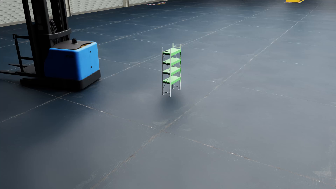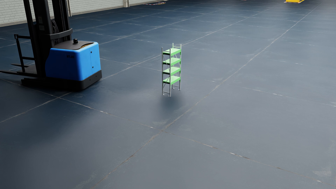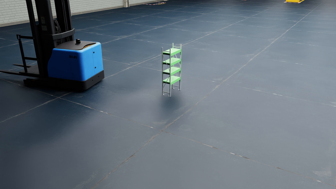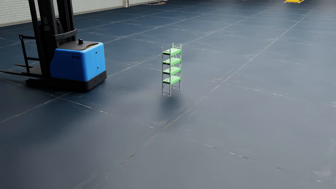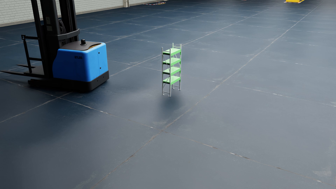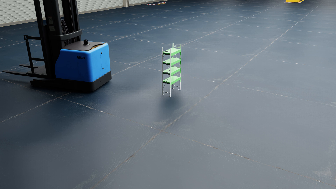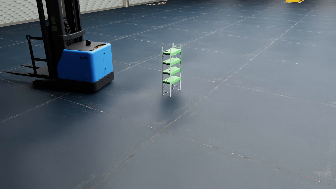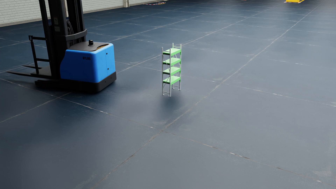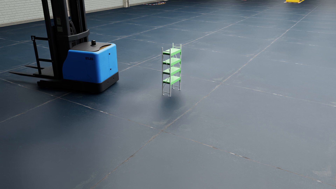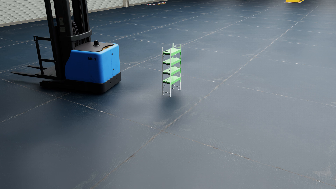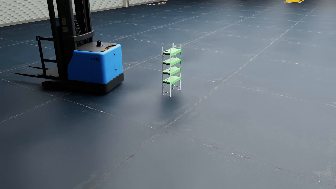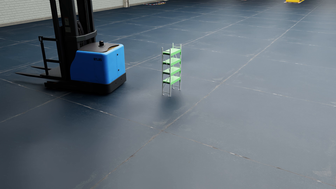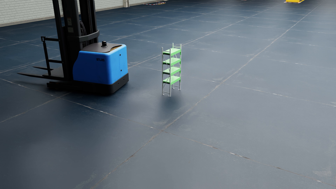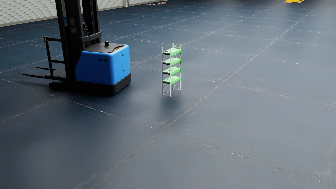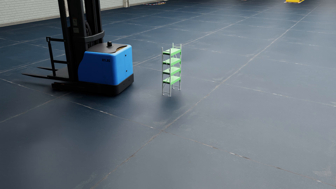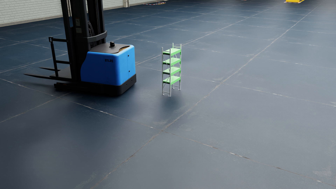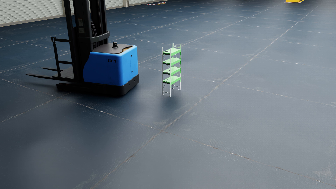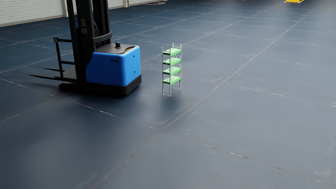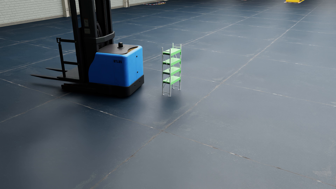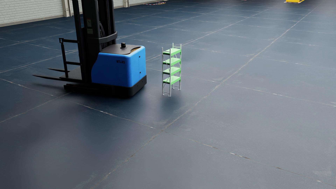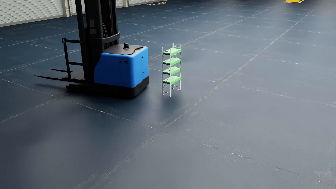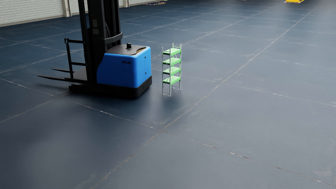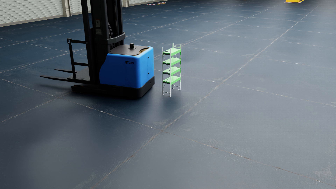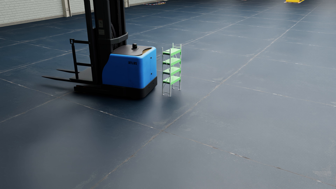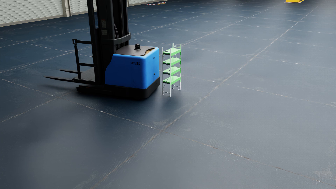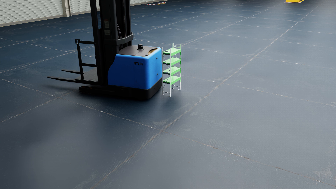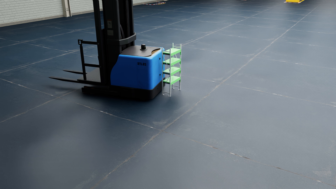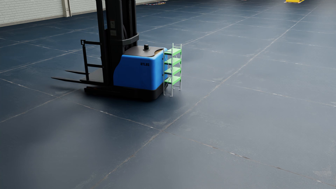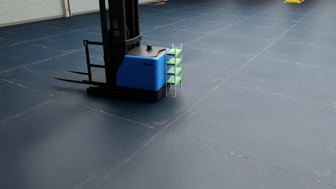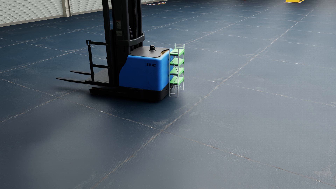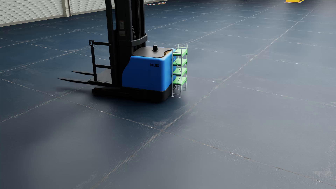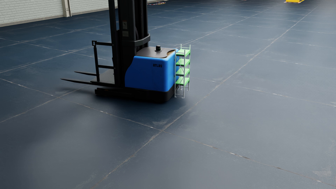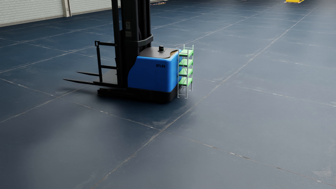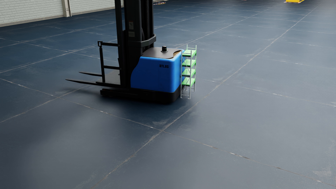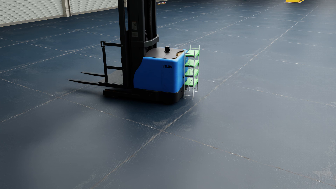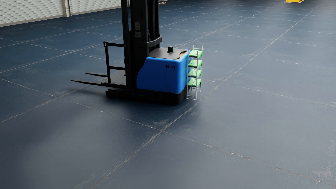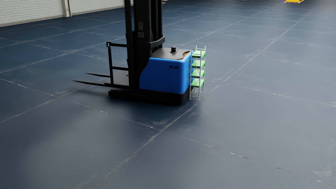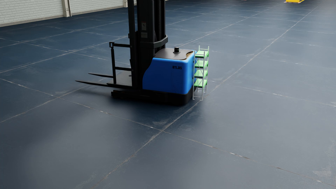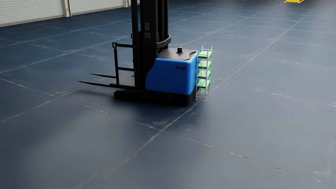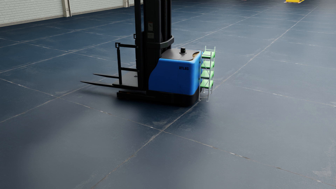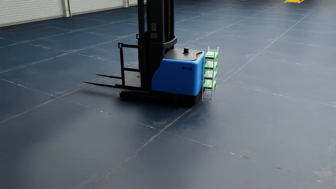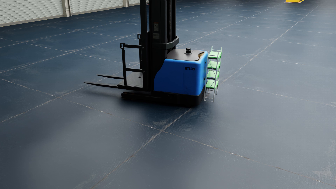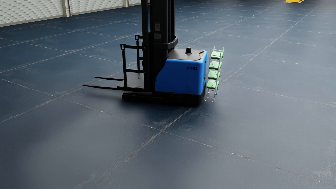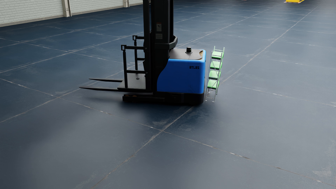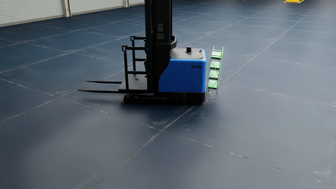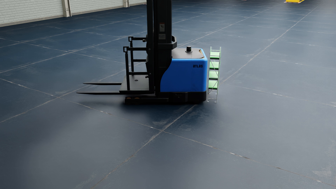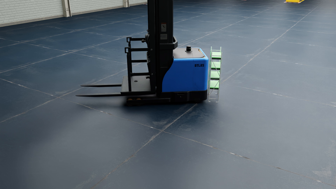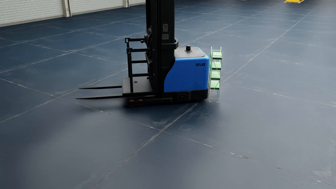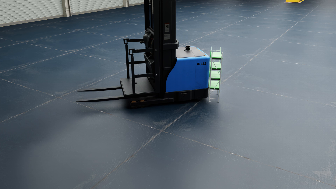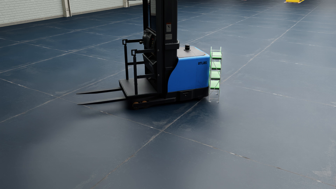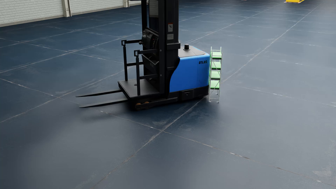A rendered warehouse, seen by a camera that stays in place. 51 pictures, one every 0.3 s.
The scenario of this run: A forklift runs into an object in its way.
